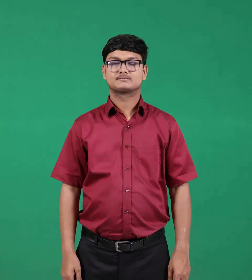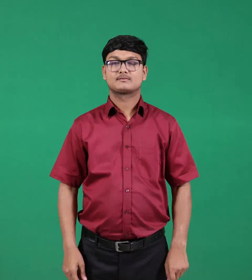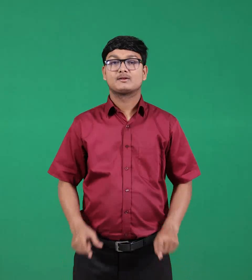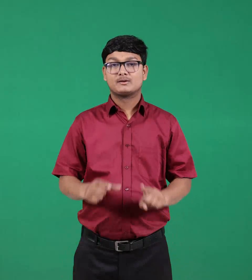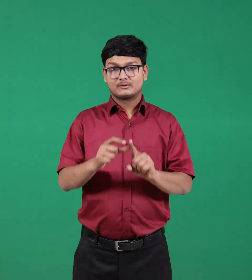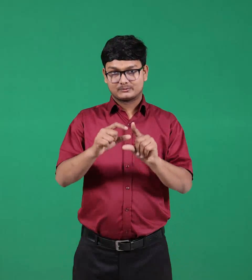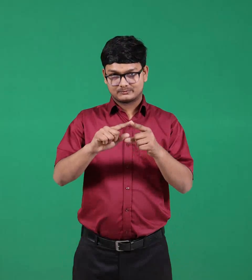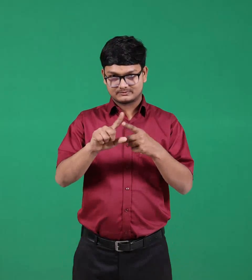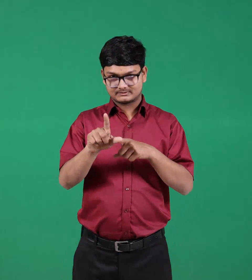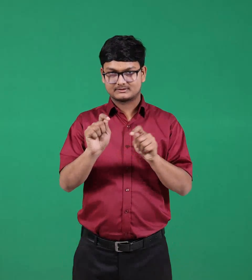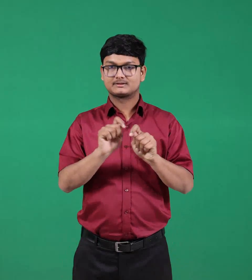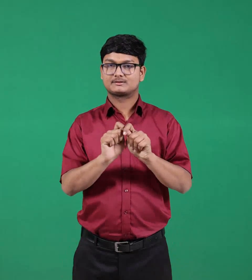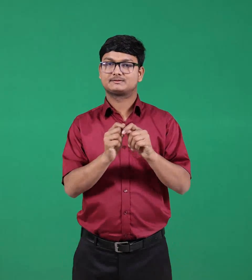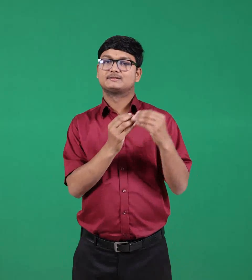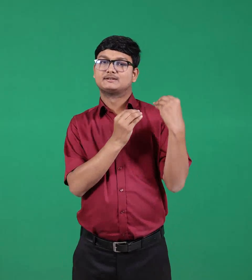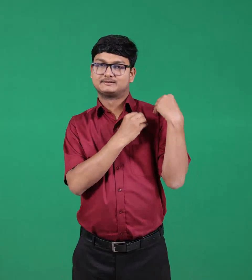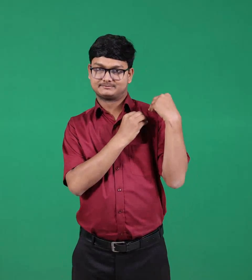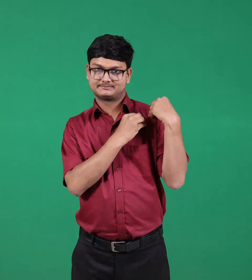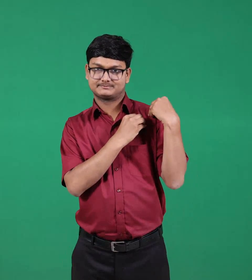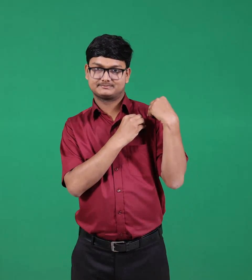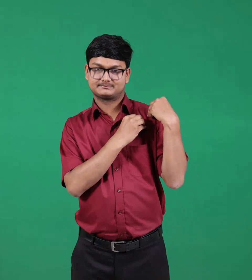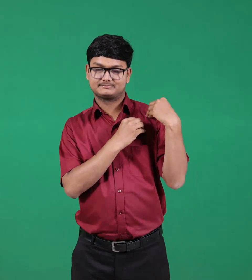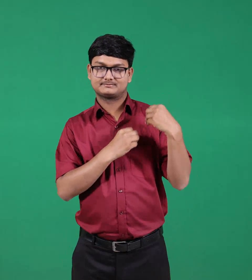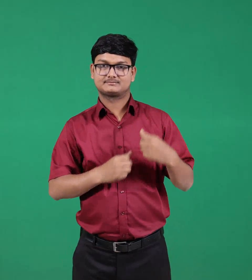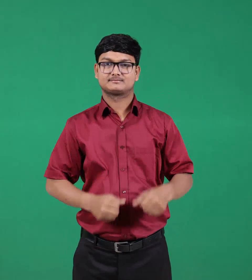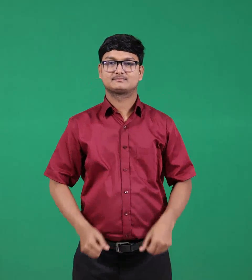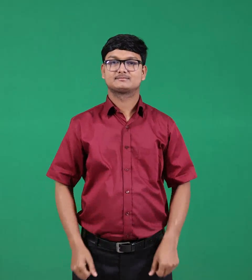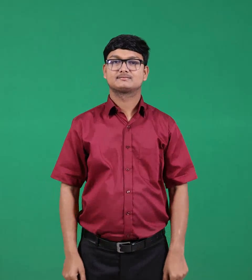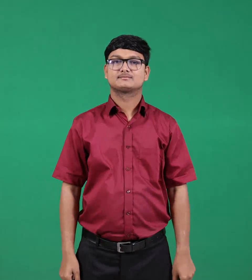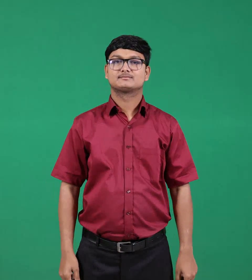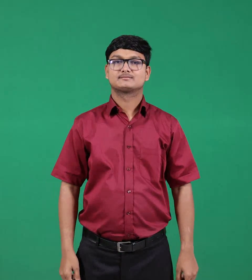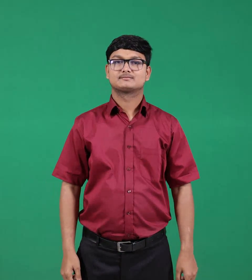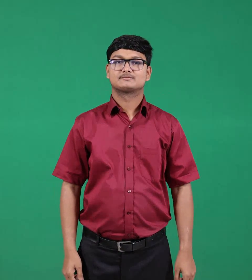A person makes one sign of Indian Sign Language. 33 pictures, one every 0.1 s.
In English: duty
